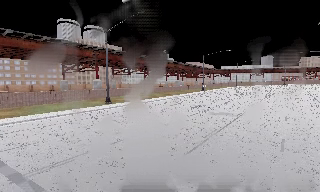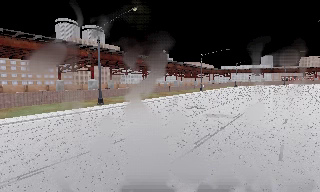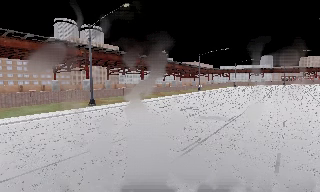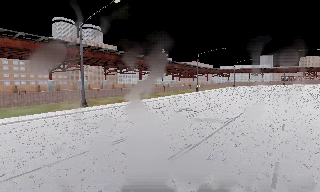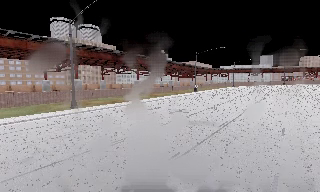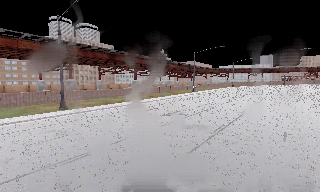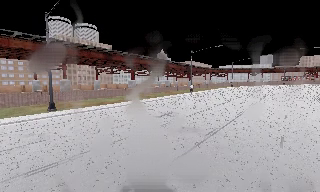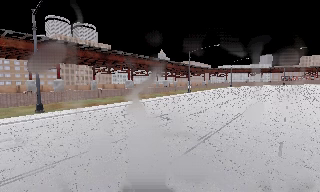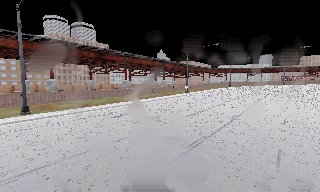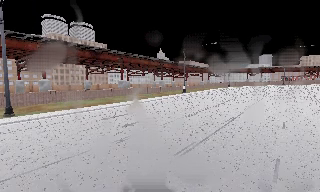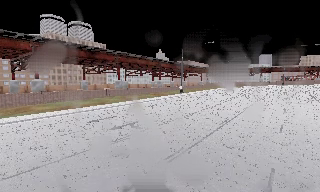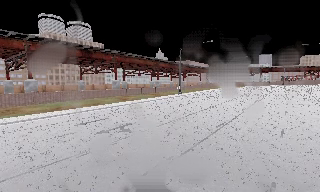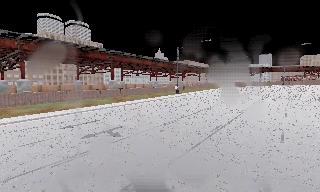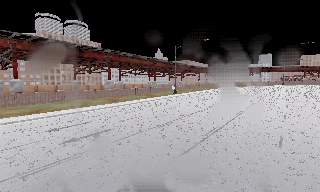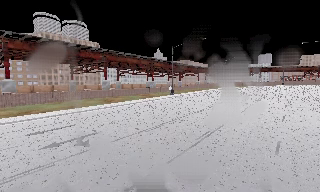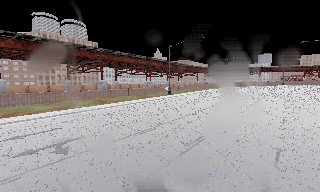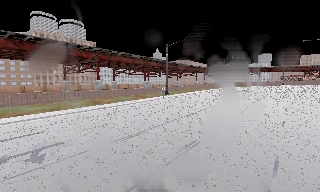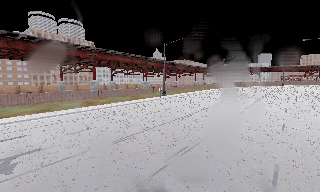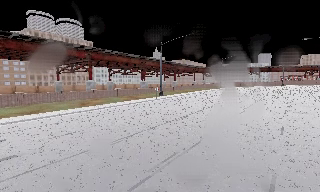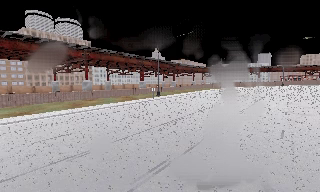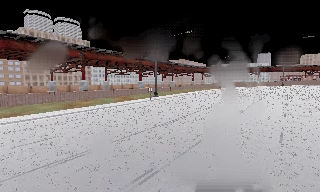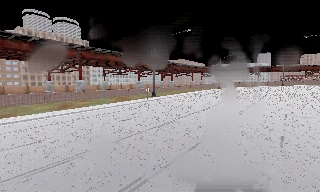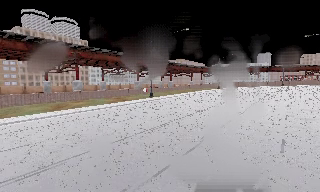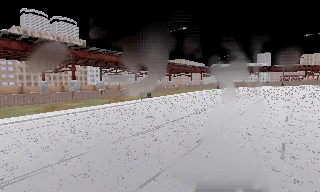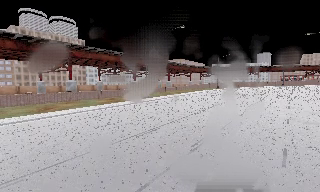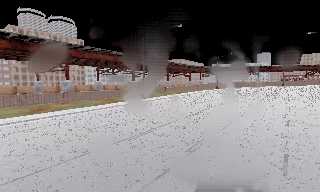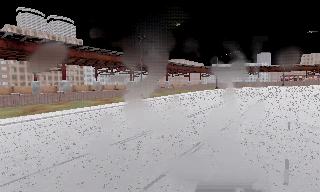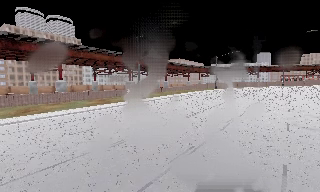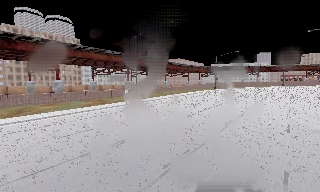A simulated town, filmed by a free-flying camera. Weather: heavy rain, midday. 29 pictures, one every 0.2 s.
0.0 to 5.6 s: The camera travels forward and to its right, about 25 m, so what stands in front looms larger. It loses speed.
The film runs forward here.
